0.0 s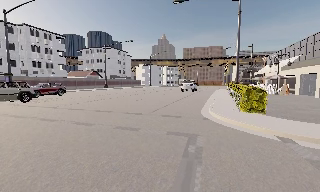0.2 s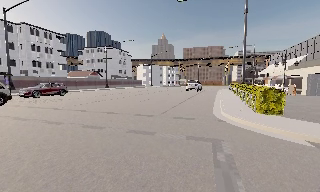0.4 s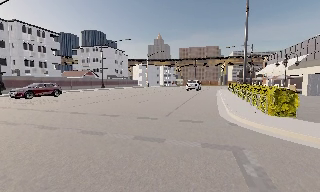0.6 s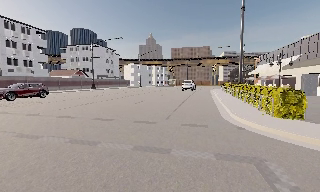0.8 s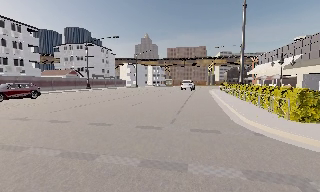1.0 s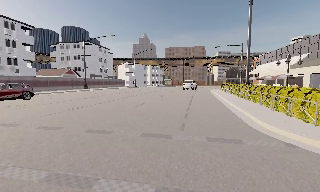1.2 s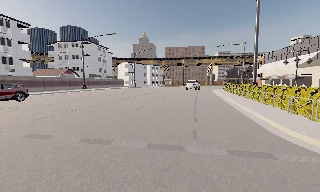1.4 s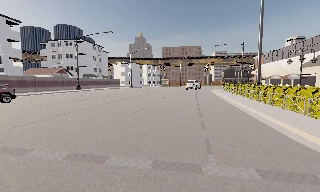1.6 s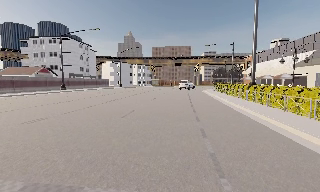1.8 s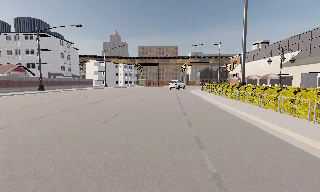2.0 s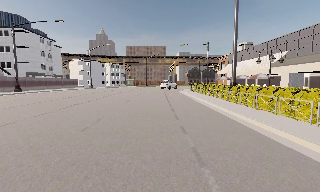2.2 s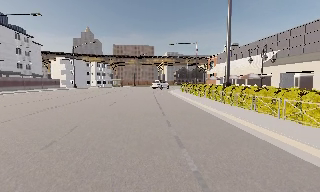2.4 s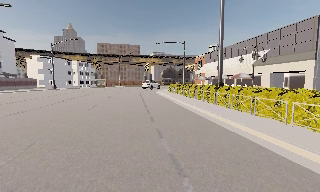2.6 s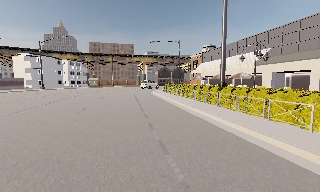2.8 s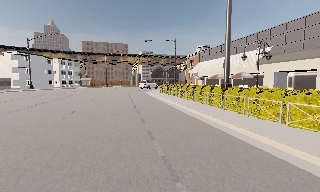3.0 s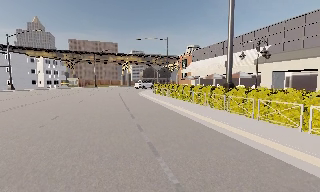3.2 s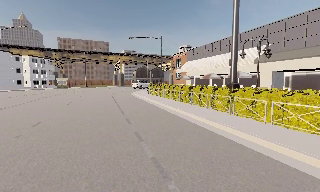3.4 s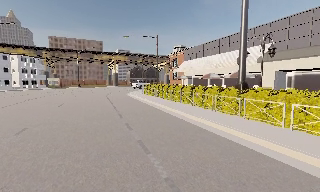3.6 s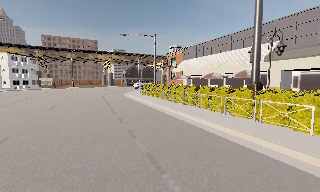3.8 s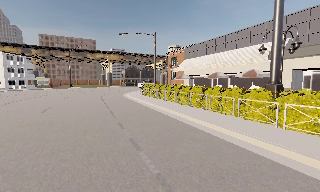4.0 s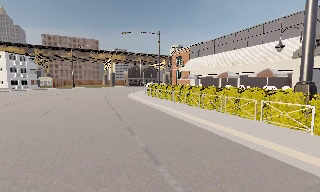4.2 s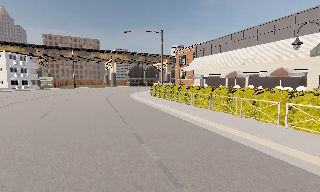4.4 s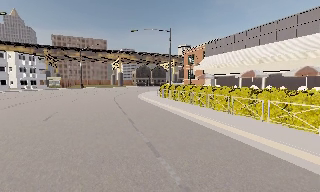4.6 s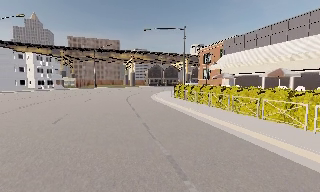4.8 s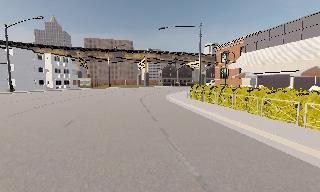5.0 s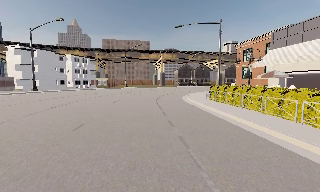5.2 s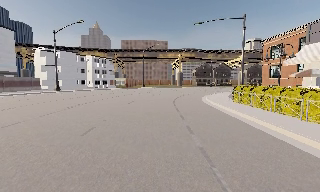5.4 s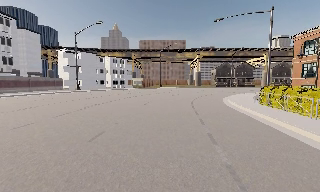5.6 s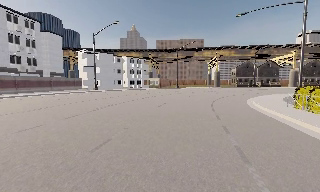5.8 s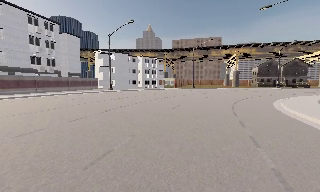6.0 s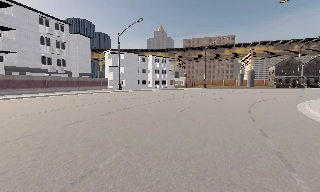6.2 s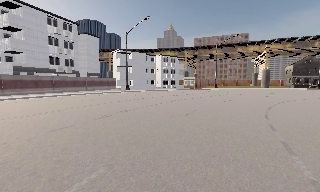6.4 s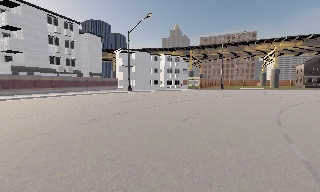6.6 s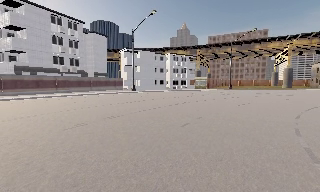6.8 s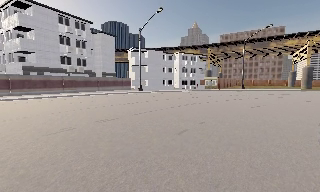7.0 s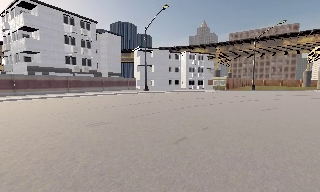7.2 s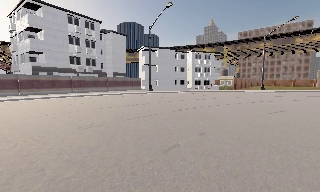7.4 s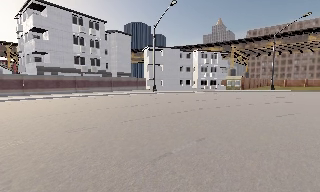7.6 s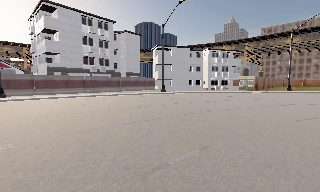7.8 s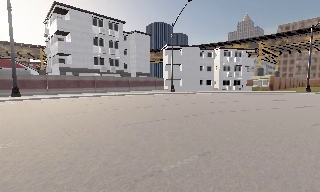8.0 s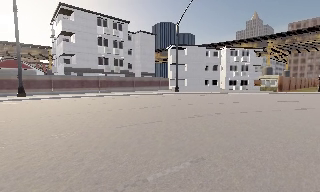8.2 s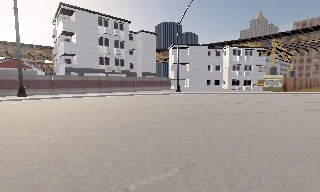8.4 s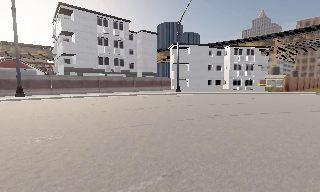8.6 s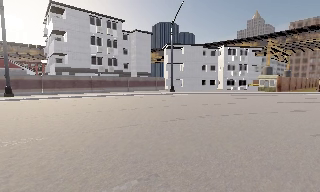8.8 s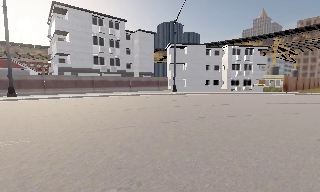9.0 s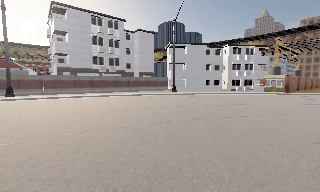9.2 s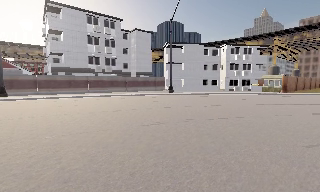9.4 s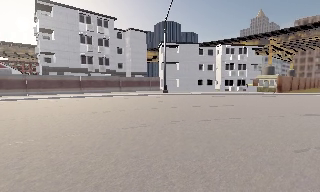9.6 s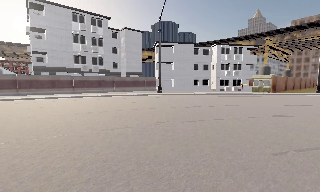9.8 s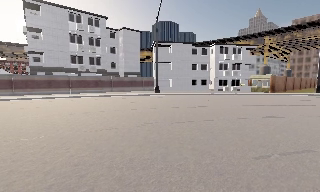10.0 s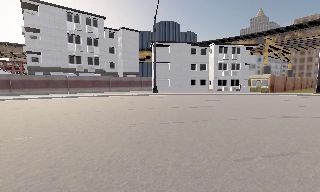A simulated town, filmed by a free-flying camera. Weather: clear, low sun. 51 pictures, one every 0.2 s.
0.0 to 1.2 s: The camera travels forward and to its left, about 5 m, so what stands in front looms larger.
1.2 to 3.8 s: The camera pans to its right, which is clockwise from overhead, by about 40 degrees. It travels forward, about 13 m.
3.8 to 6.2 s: The camera swings to its left by about 50 degrees, and the scene slides to the right. It travels forward, about 10 m.
6.2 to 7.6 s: The camera pans to its left, which is counterclockwise from overhead, by about 20 degrees. It travels forward and to its right, about 6 m, so what stands in front looms larger. It loses speed.
7.6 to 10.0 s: The camera travels to its right and forward, about 6 m, so close, fixed things drift to the left.
The film runs forward here.
